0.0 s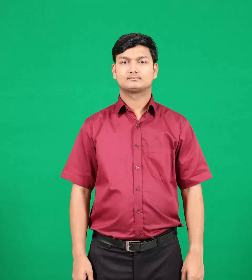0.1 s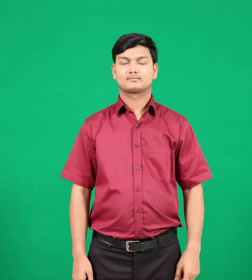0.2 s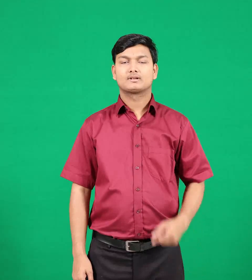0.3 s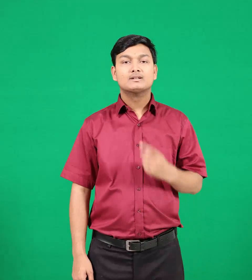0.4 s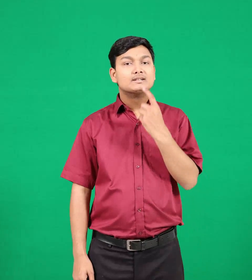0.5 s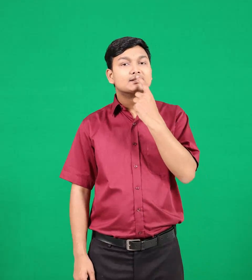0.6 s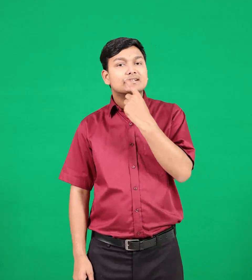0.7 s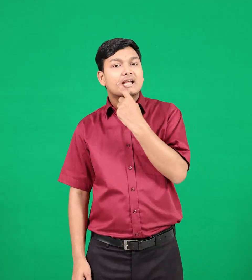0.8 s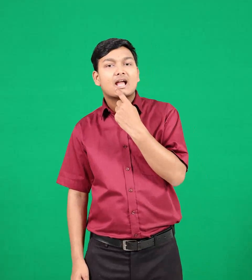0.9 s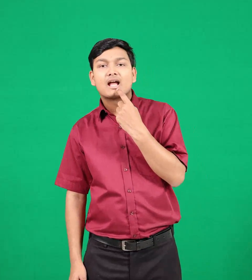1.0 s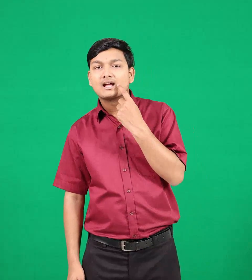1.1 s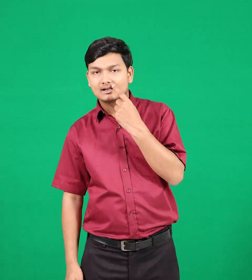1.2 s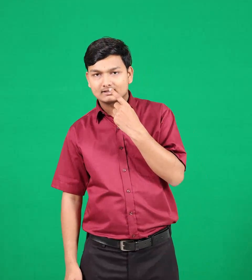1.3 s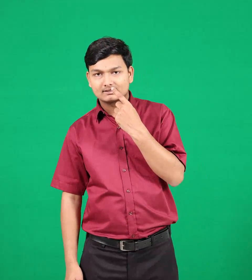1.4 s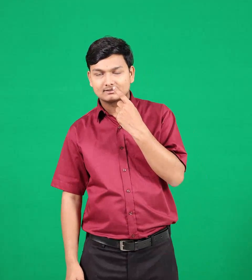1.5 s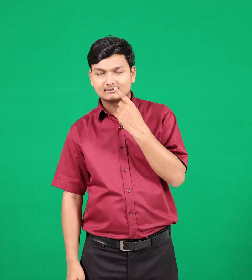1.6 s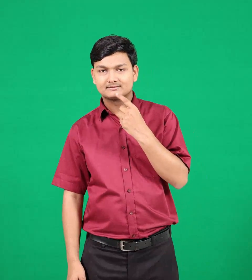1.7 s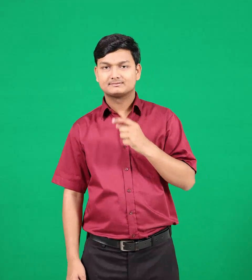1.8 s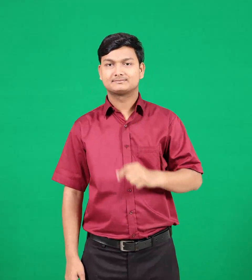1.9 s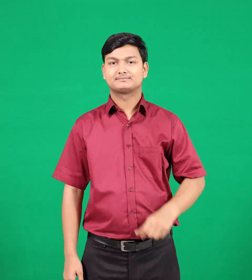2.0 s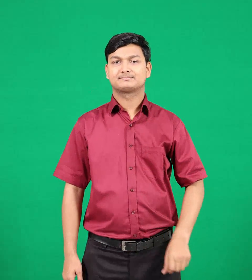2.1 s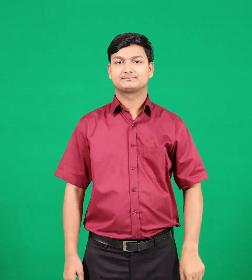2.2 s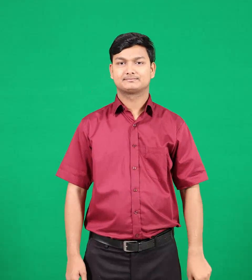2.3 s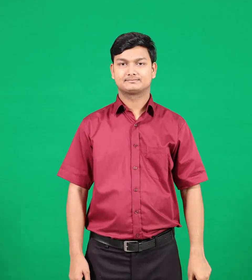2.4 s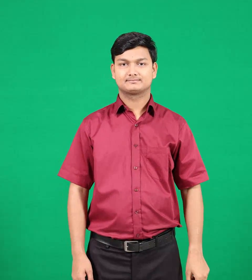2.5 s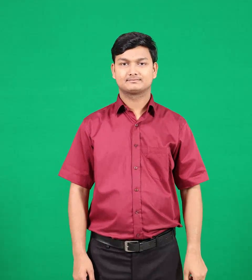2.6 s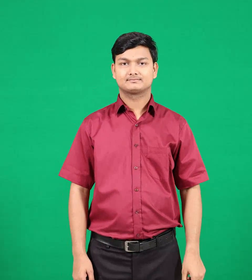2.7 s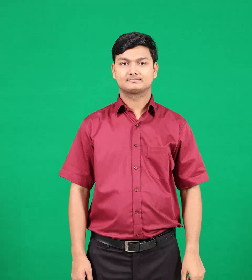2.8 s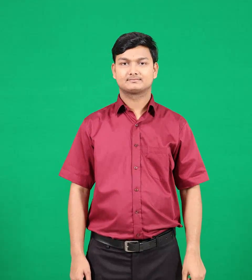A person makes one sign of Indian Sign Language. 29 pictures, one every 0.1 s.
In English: mouth
